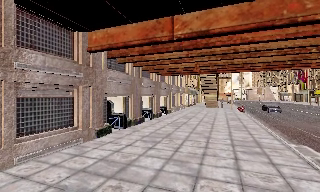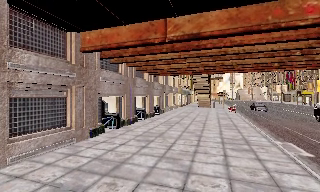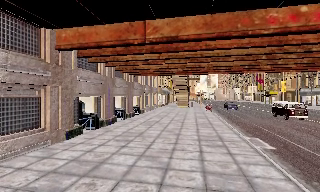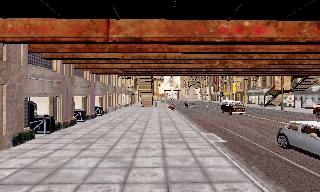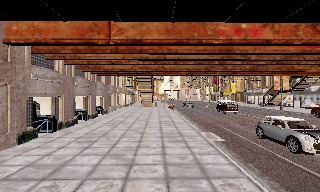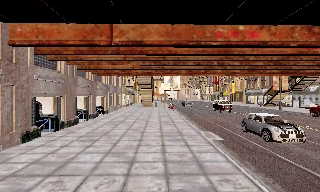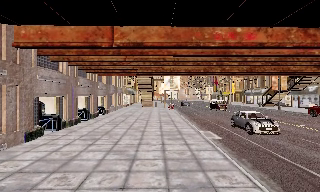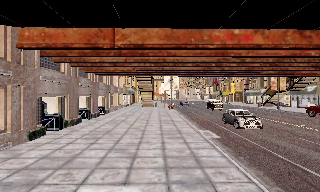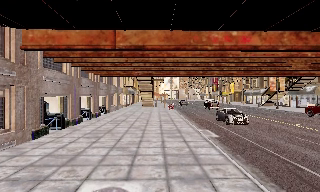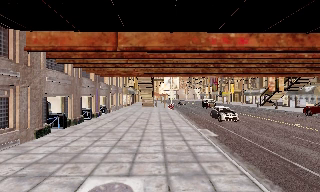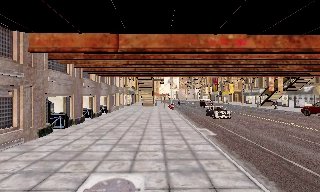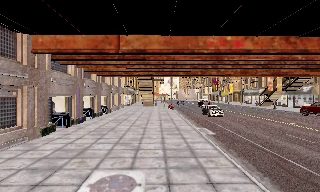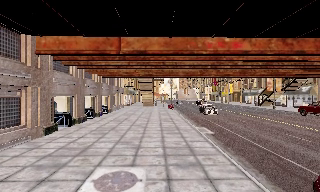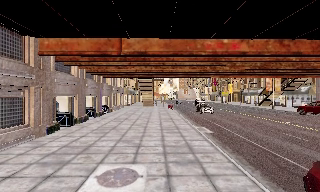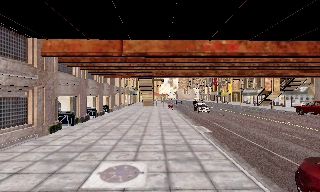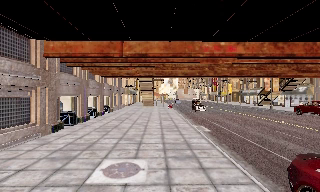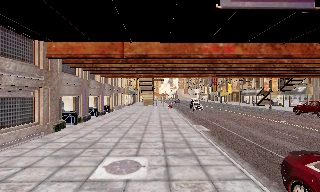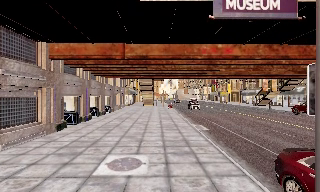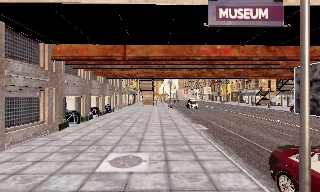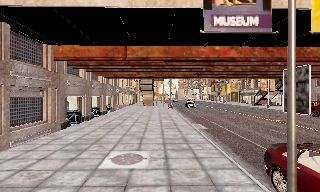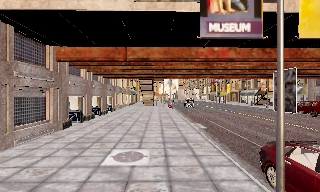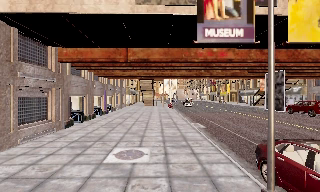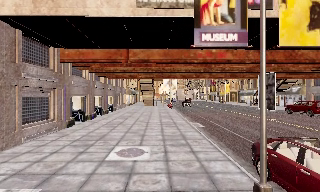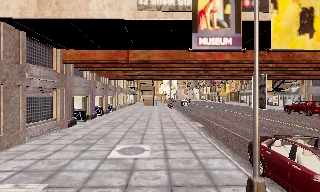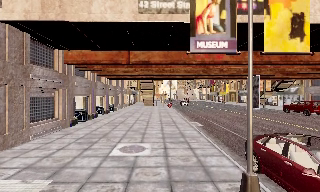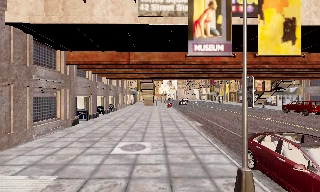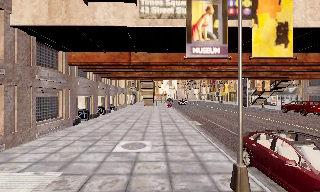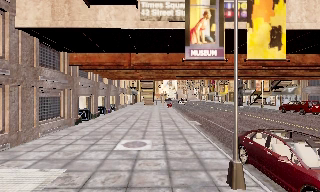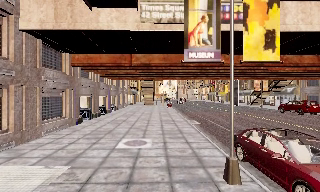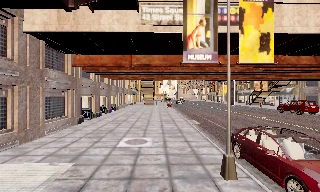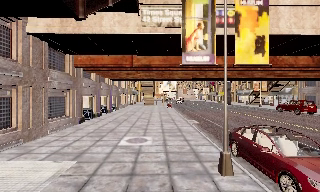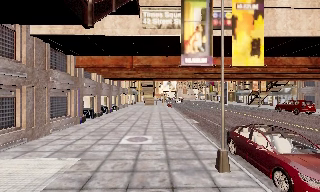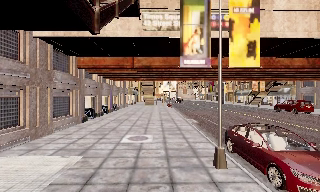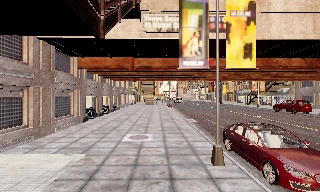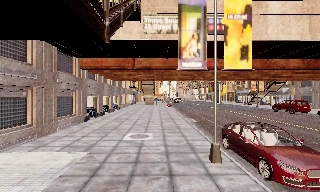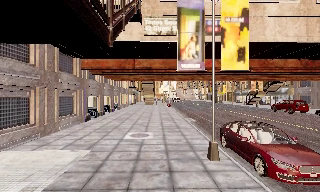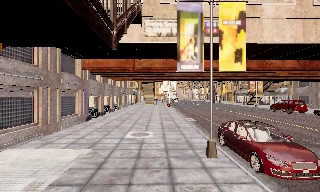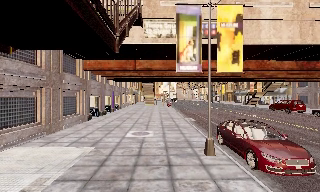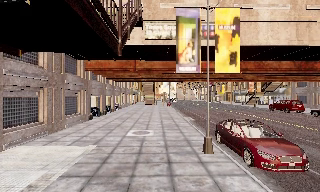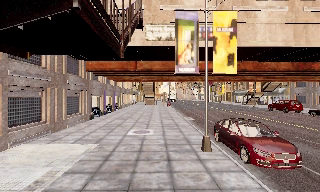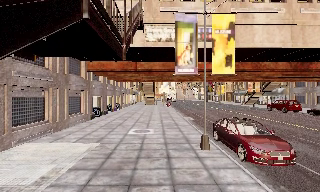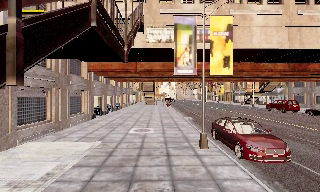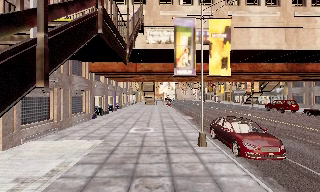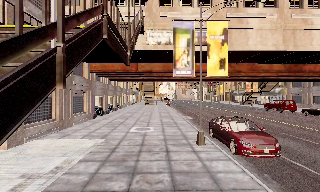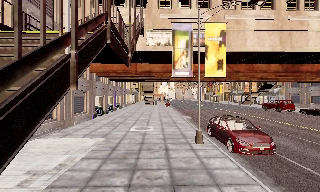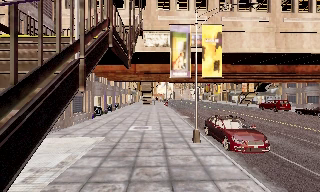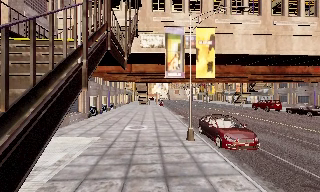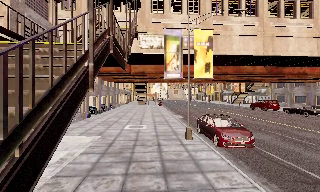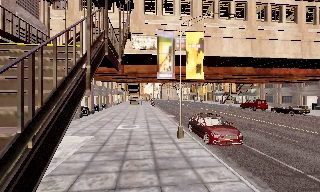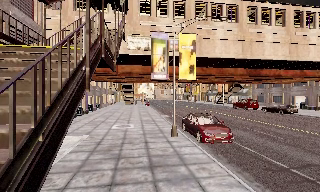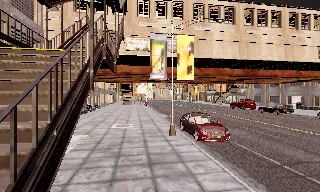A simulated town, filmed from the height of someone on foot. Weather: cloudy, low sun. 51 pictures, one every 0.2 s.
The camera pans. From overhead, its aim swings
clockwise.
The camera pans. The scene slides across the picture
to the left.
0.0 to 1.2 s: The camera pans to its right, which is clockwise from overhead, by about 20 degrees. It travels backward, about 1.5 m, so what stands in front gets smaller.
1.2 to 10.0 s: The camera travels backward, about 11 m, so what stands in front gets smaller.
The film runs backward here.
